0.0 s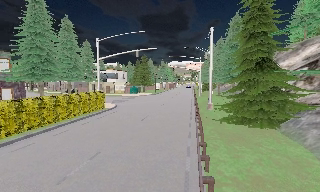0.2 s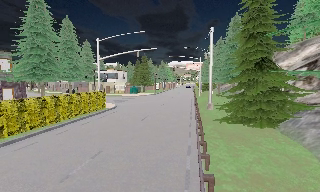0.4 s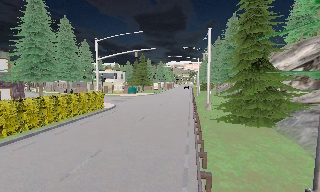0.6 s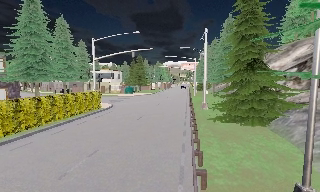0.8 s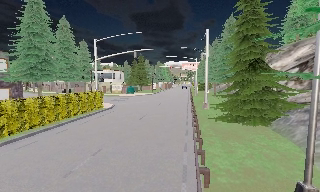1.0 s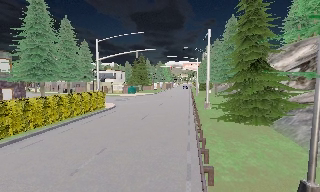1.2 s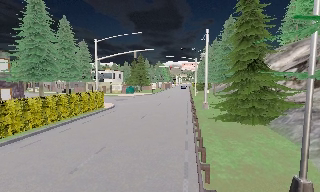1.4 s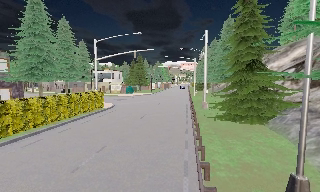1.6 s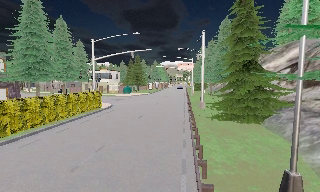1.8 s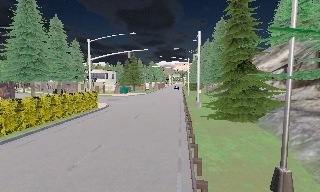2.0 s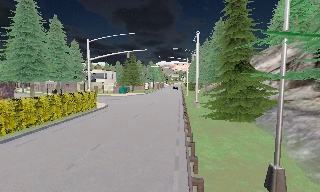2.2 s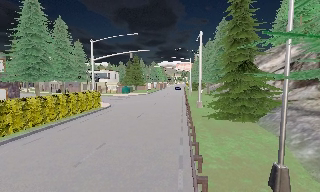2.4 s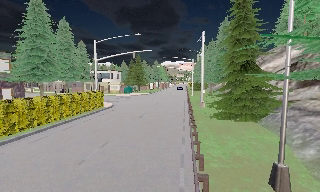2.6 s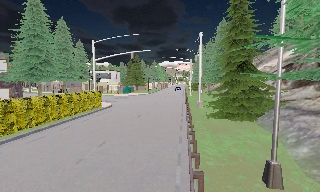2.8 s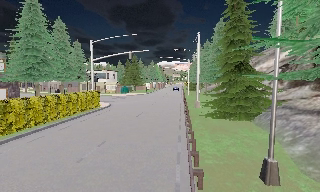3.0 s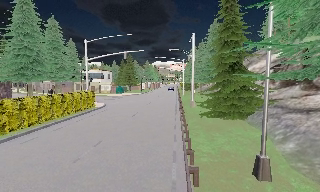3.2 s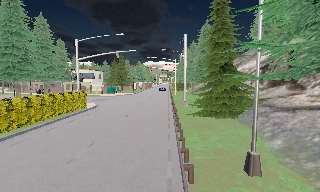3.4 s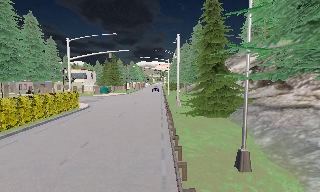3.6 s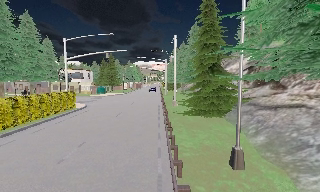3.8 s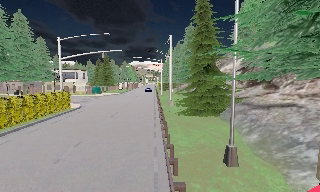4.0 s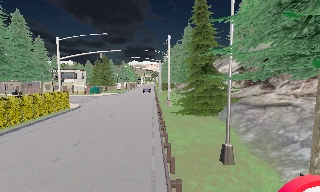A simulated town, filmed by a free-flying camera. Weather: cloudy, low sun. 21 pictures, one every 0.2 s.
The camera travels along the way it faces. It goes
backward.
0.0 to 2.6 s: The camera travels backward, about 1.5 m, so what stands in front gets smaller.
2.6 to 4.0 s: The camera pans to its right, which is clockwise from overhead, by about 10 degrees. It travels backward, about 0.5 m, so what stands in front gets smaller.
The film runs backward here.
